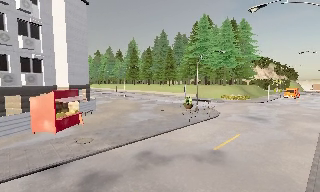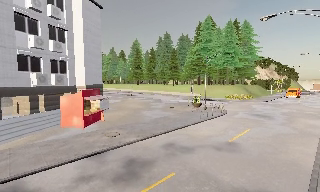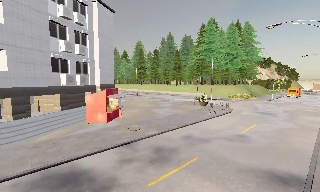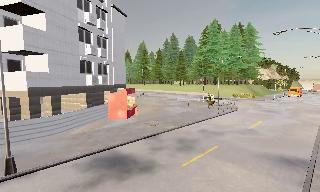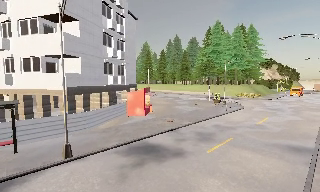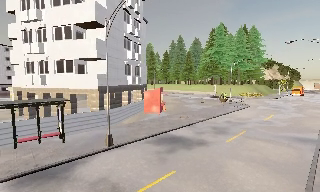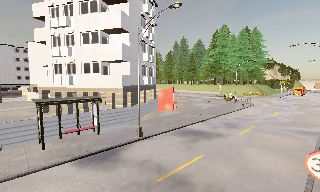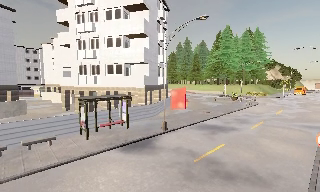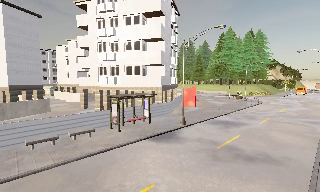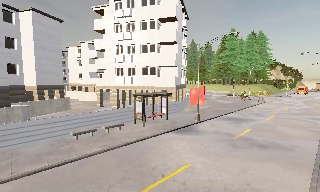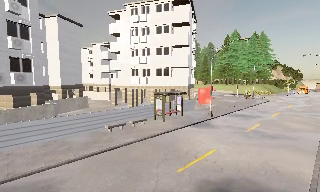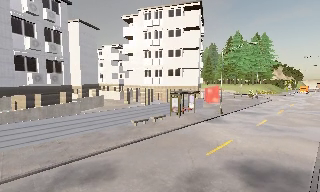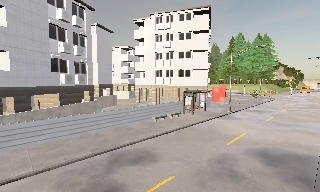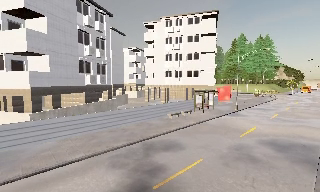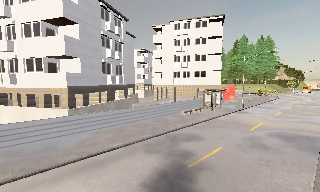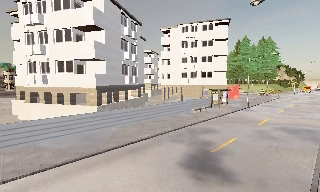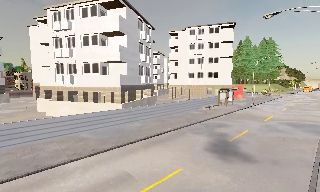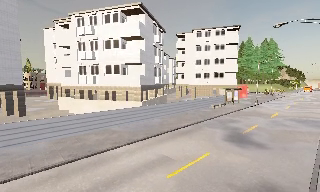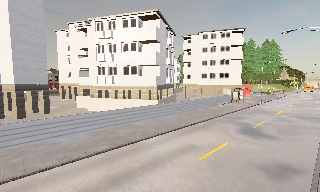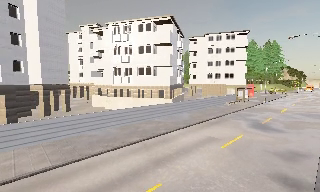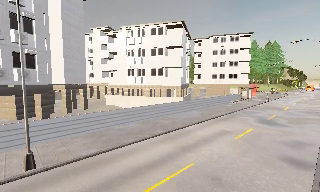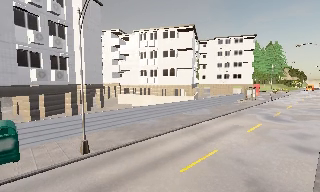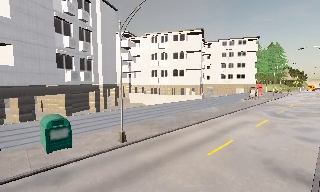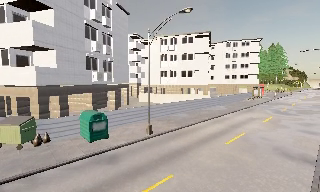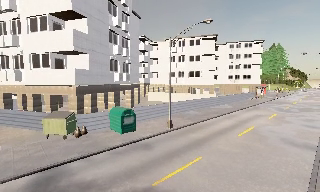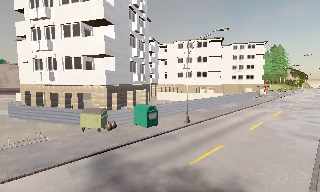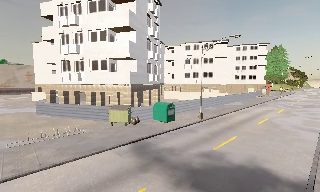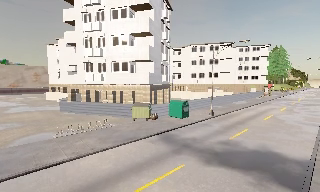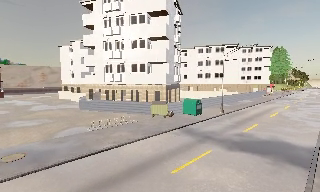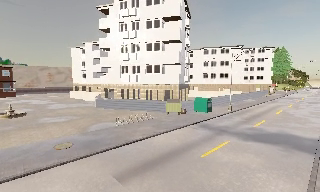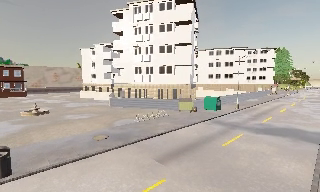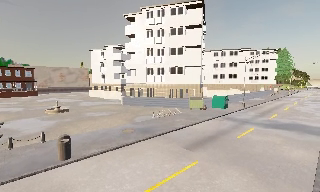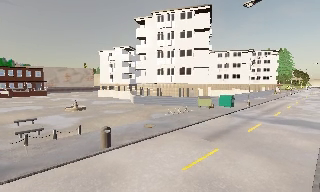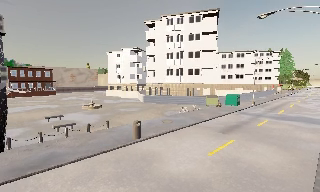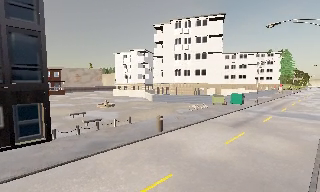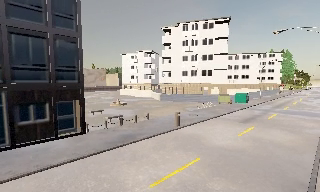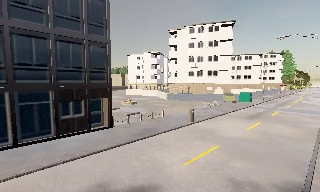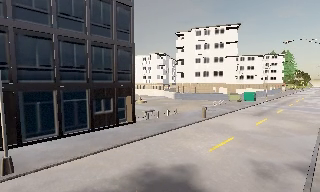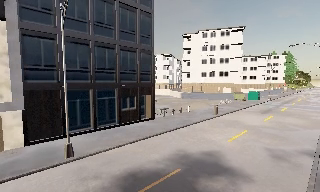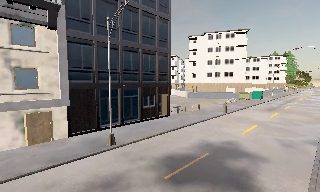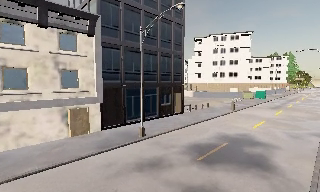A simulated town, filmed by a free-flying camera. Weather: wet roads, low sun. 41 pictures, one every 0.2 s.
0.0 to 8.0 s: The camera travels to its left and backward, about 90 m, so close, fixed things drift to the right.
The film runs backward here.
